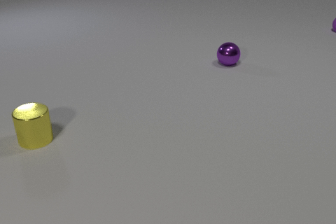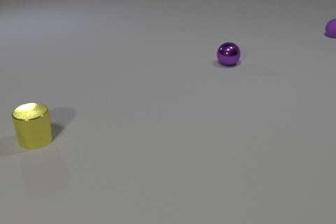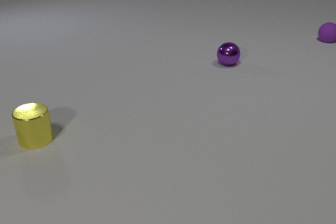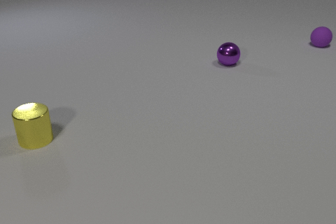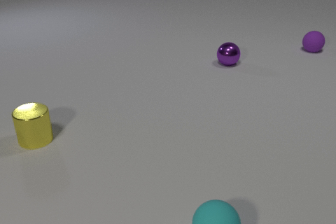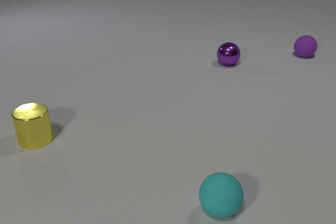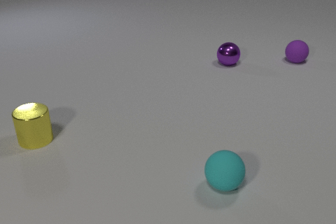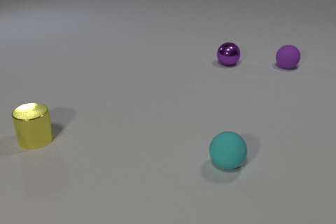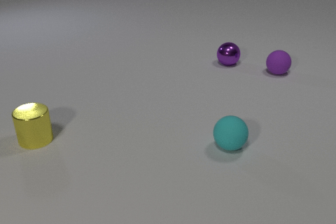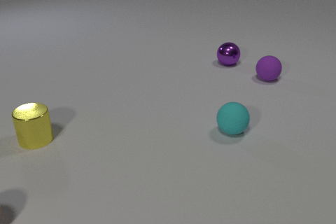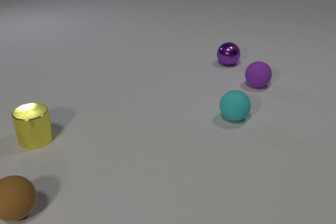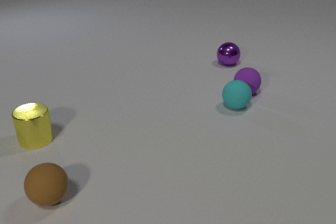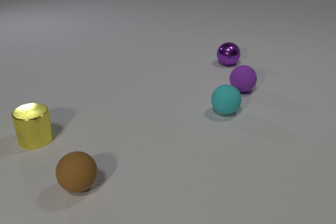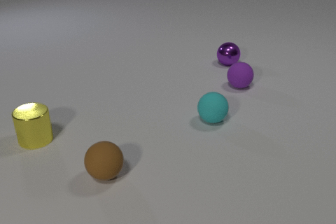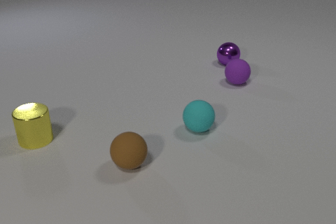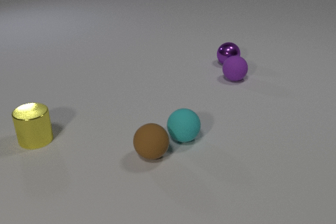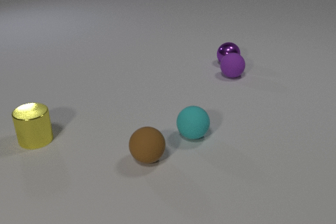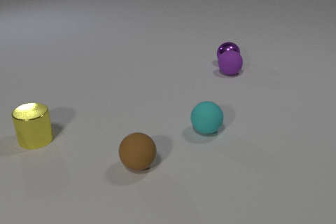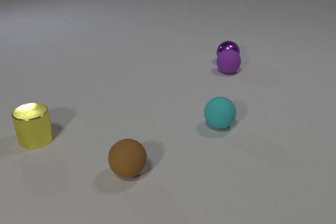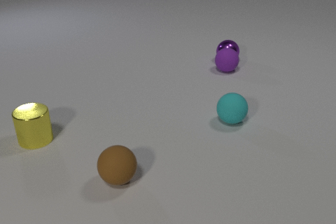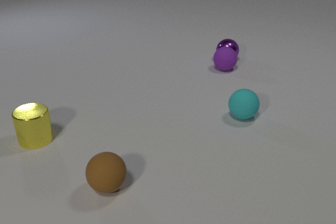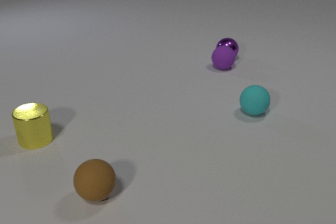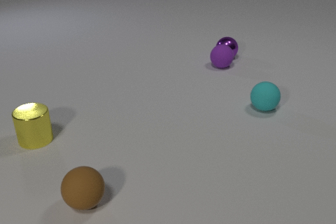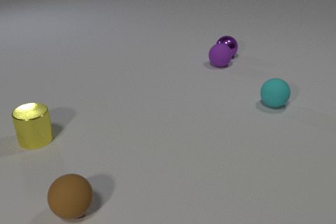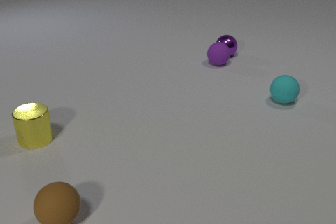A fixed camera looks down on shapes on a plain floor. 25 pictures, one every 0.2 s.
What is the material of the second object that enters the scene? rubber.
How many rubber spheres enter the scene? 3.
What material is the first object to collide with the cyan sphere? rubber.
0.0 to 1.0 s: The cyan rubber sphere comes in at the bottom edge, rolls away from the camera. The purple rubber sphere rolls toward the camera.
1.0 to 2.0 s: The cyan rubber sphere rolls away from the camera. The purple rubber sphere rolls toward the camera and to the left. The brown rubber sphere comes in at the left edge, rolls to the right.
2.0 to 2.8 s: The cyan rubber sphere rolls to the left and toward the camera. The purple rubber sphere rolls to the left. The brown rubber sphere rolls to the right and away from the camera. The cyan rubber sphere and the purple rubber sphere collide.
2.8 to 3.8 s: The cyan rubber sphere rolls to the right and away from the camera. The purple rubber sphere rolls away from the camera. The brown rubber sphere rolls toward the camera and to the left. The purple metal sphere rolls away from the camera. The cyan rubber sphere and the brown rubber sphere collide. The purple rubber sphere and the purple metal sphere collide.
3.8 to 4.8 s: The cyan rubber sphere rolls away from the camera and to the right. The purple rubber sphere rolls away from the camera and to the left. The brown rubber sphere rolls to the left and toward the camera. The purple metal sphere rolls away from the camera.
